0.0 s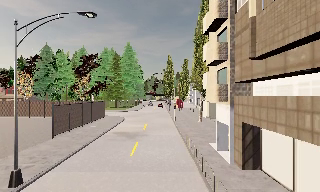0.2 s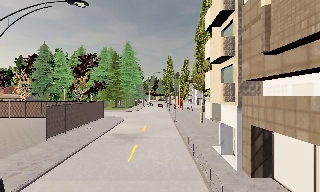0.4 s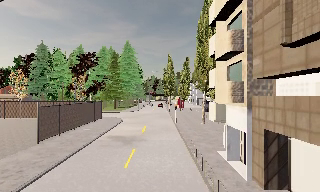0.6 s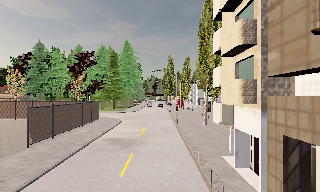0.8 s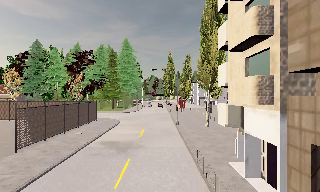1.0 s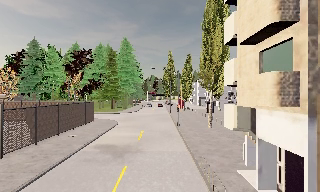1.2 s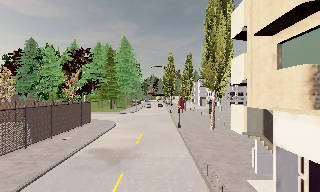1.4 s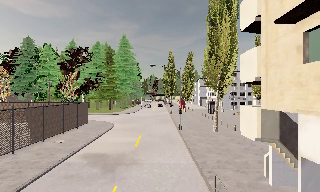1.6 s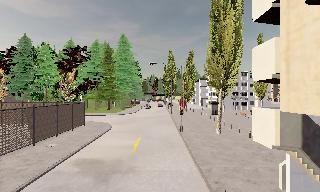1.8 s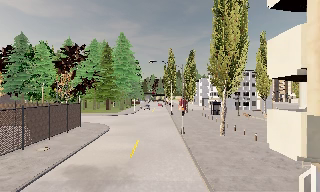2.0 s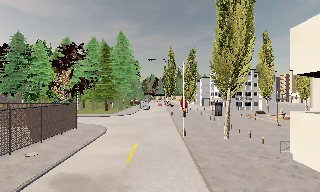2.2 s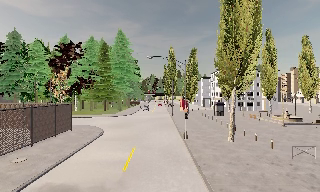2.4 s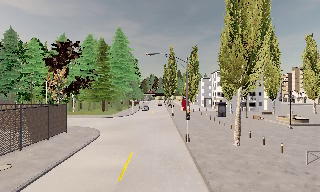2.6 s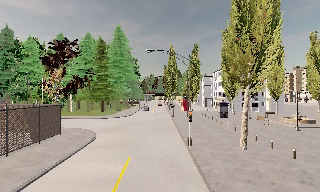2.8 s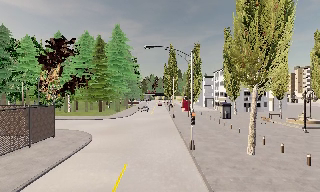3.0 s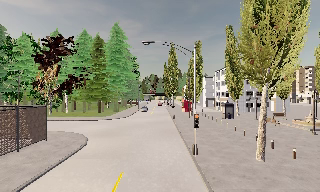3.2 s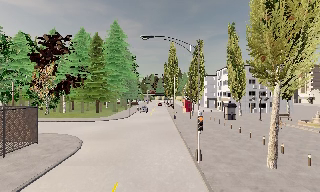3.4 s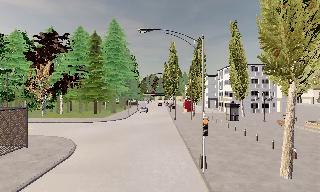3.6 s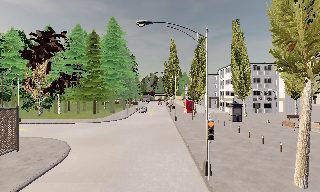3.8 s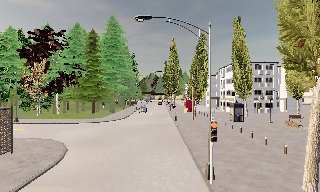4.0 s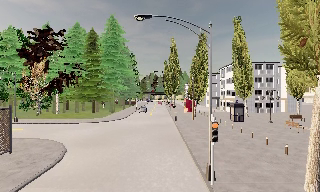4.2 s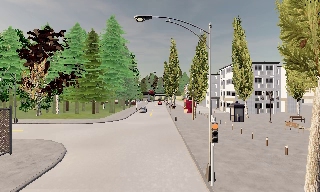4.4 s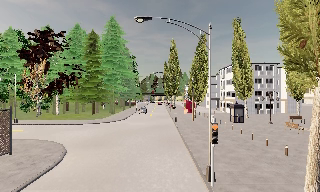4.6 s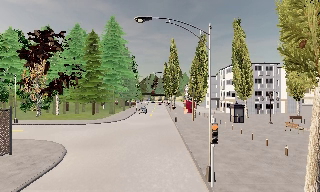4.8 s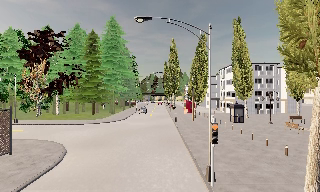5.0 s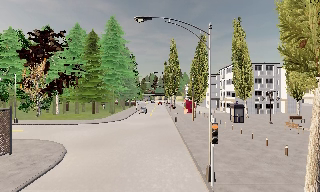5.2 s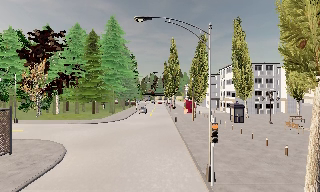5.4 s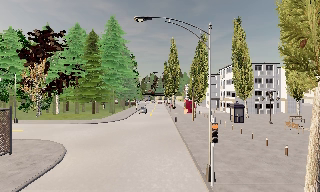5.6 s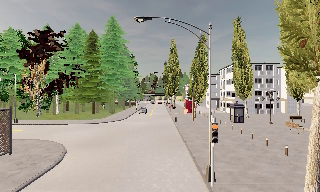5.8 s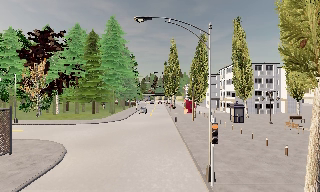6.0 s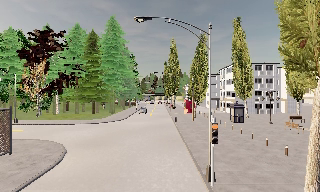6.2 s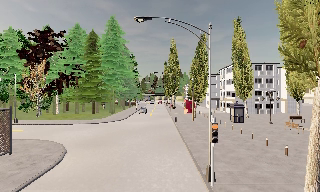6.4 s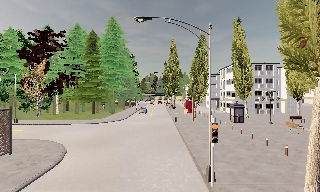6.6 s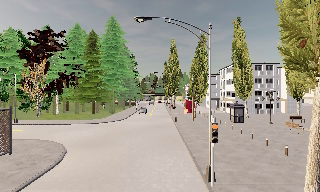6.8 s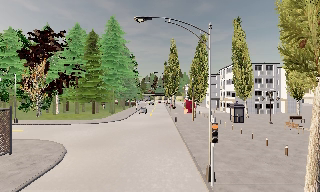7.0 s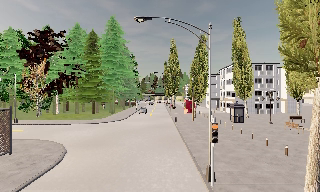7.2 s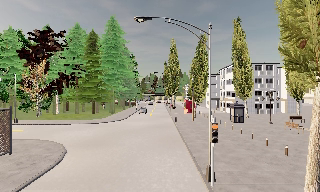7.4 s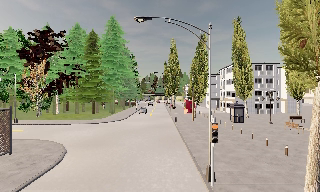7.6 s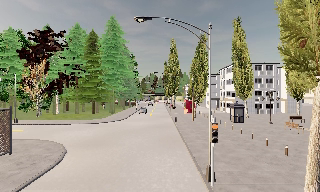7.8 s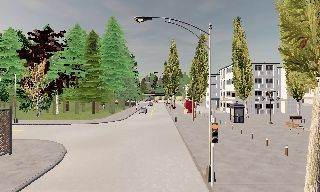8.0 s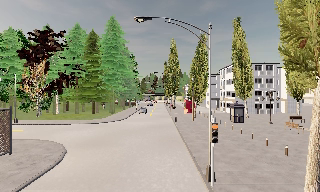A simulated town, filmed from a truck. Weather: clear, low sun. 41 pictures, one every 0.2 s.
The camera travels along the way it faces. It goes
forward.
0.0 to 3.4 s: The camera travels forward, about 17 m, so what stands in front looms larger.
3.4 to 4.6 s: The camera travels forward, about 1.5 m, so what stands in front looms larger. It loses speed.
4.6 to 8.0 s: The camera keeps its place and its aim.
The film runs forward here.
